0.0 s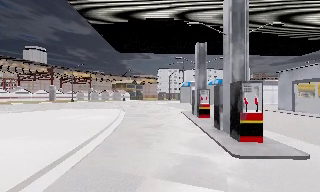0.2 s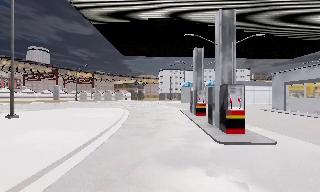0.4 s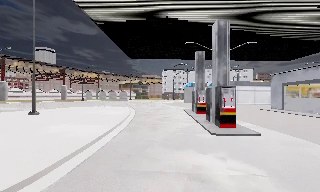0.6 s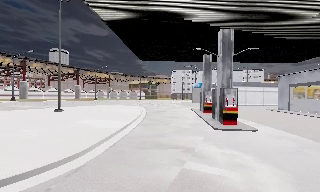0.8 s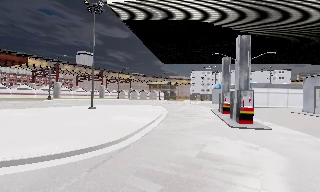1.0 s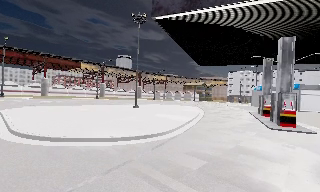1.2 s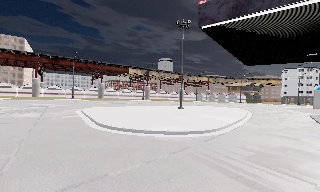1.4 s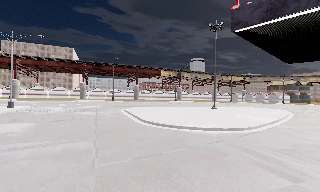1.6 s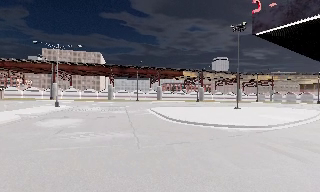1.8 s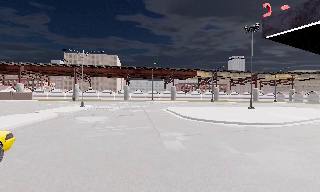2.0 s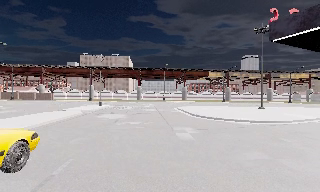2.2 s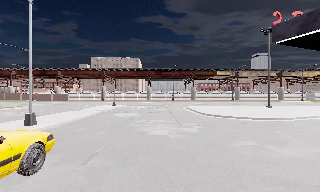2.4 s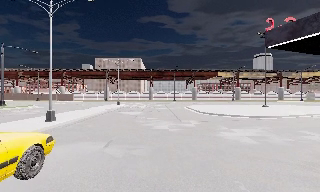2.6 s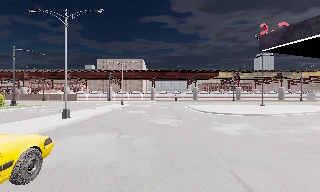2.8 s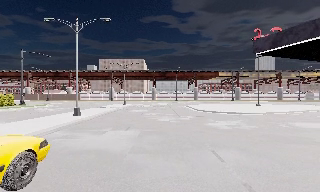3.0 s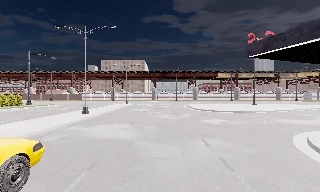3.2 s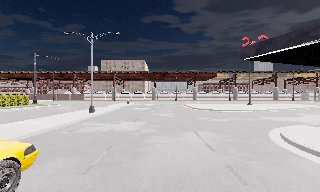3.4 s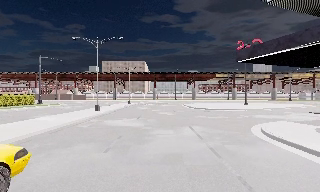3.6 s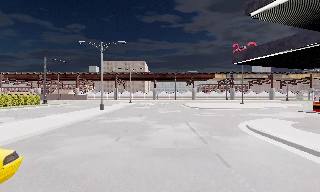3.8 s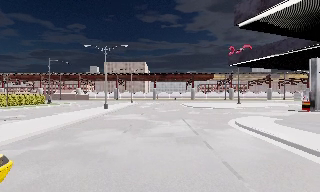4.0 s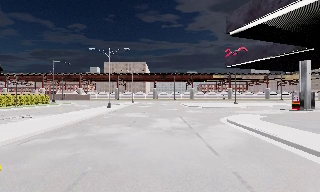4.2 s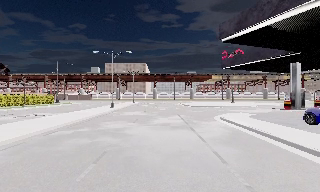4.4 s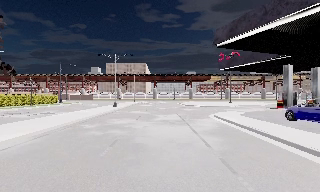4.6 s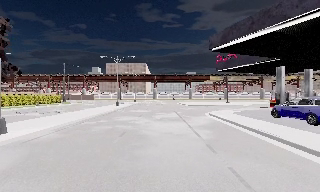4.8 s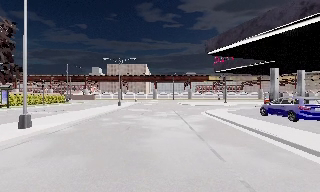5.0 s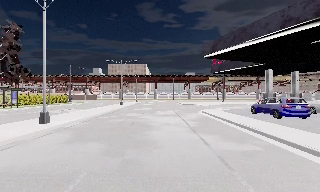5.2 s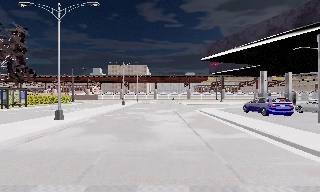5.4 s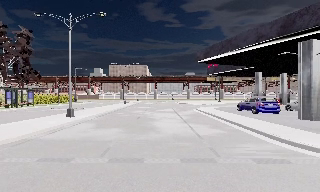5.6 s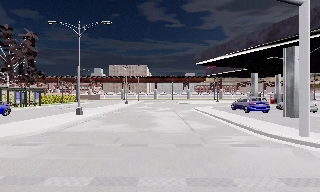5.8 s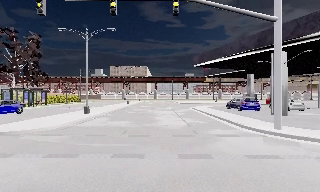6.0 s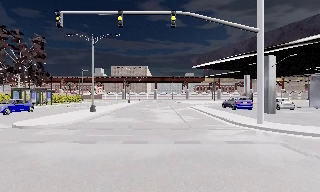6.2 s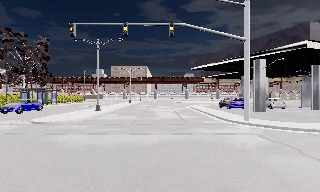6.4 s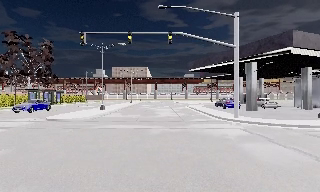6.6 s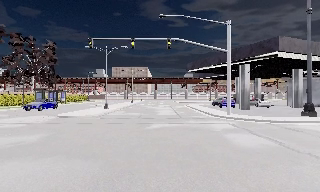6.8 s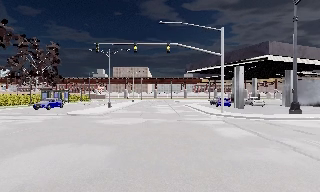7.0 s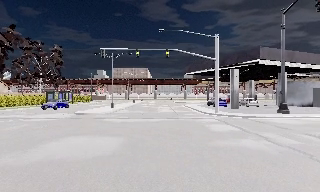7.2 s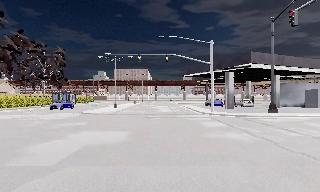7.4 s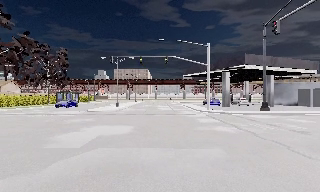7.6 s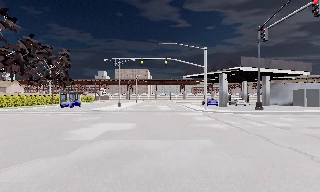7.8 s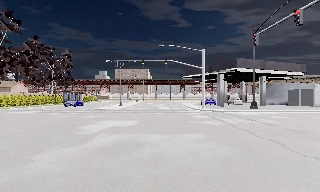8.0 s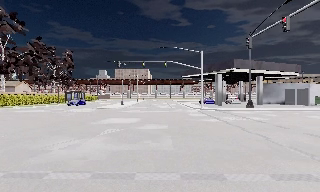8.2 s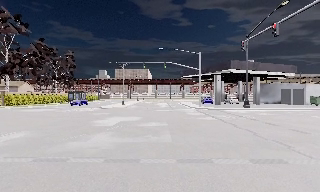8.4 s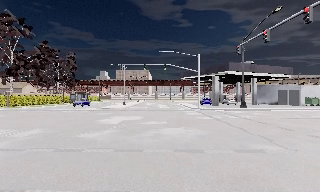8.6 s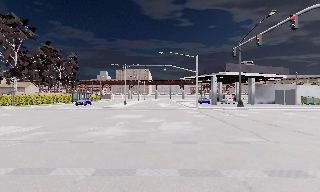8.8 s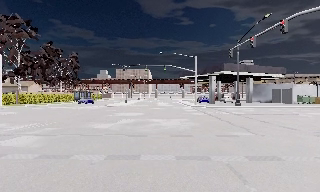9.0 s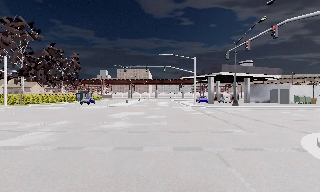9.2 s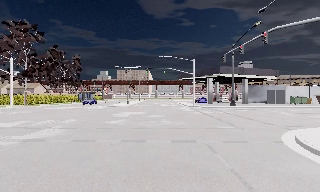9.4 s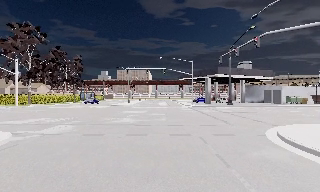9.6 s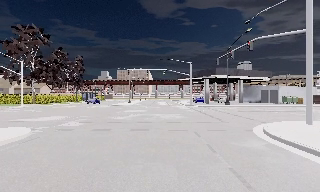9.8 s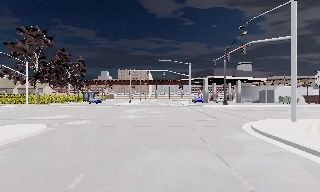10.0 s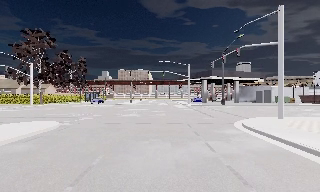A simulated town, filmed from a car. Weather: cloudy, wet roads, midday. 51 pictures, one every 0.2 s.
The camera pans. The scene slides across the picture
to the right.
The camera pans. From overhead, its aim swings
counterclockwise.
0.0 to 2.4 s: The camera swings to its left by about 70 degrees, and the scene slides to the right. It travels backward, about 17 m.
2.4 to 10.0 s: The camera travels backward, about 50 m, so what stands in front gets smaller.
The film runs backward here.
